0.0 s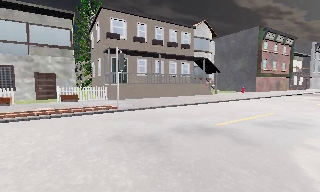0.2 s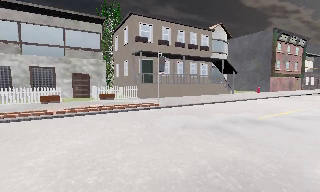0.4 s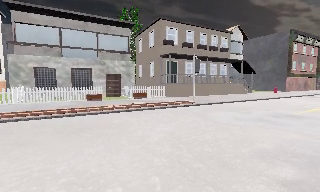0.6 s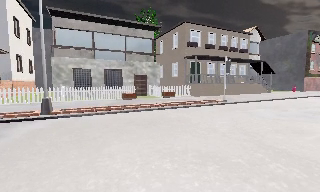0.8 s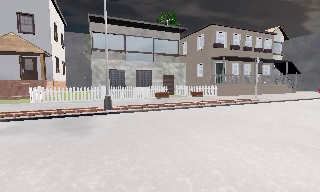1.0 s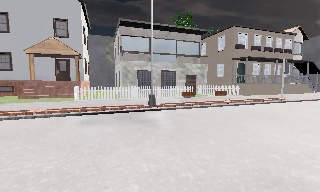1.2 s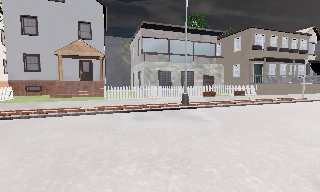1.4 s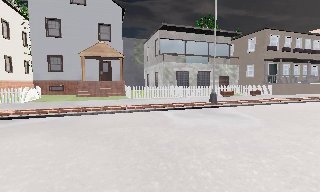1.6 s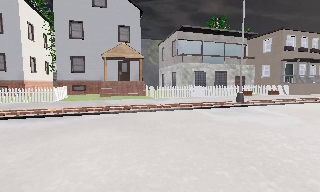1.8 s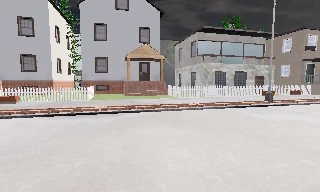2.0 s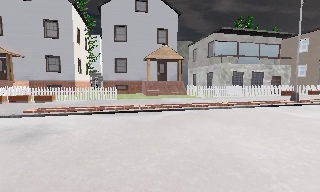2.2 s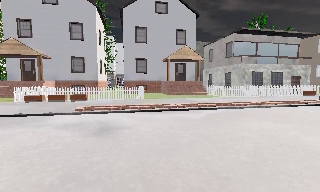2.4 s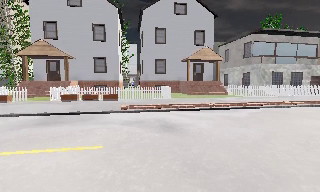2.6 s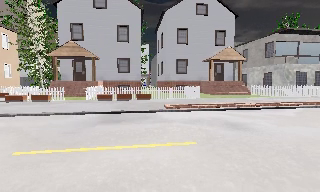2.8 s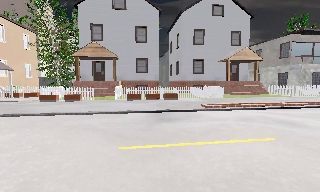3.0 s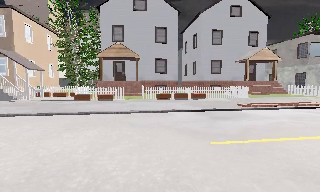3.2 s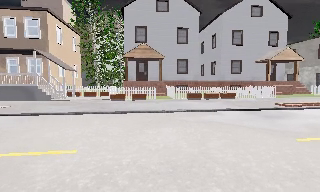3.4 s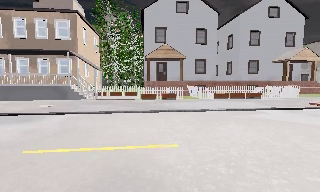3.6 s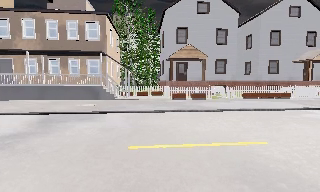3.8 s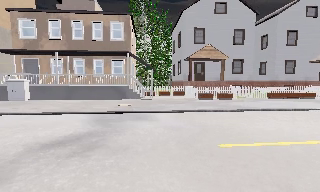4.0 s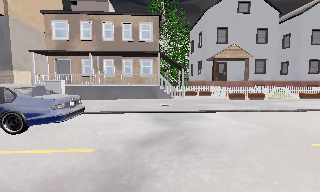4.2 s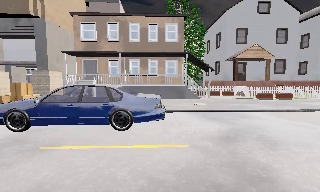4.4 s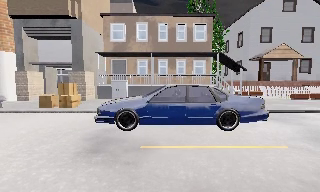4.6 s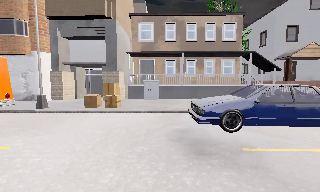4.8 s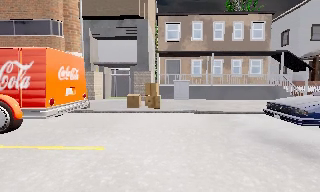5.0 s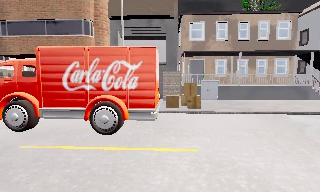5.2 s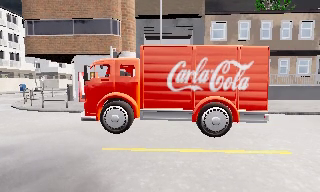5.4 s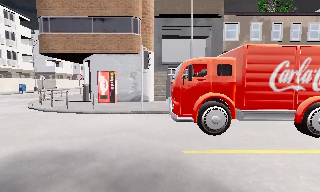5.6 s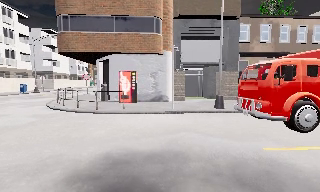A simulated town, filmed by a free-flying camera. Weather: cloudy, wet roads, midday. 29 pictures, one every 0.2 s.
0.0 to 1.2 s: The camera swings to its left by about 10 degrees, and the scene slides to the right. It travels to its left and backward, about 12 m, so close, fixed things drift to the right.
1.2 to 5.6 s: The scene slides to the right, as the camera pans about 15 degrees to its left. It travels to its left, about 45 m, so close, fixed things drift to the right.
The film runs backward here.
